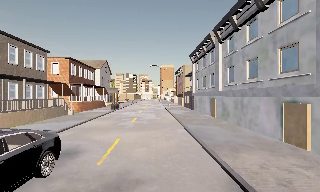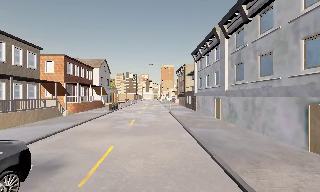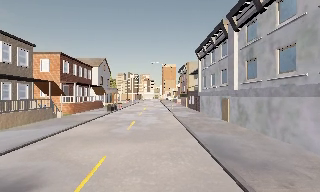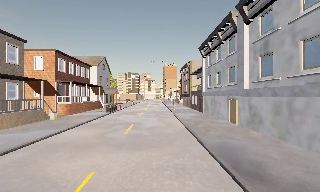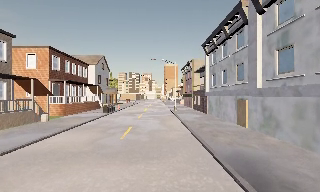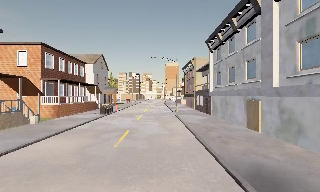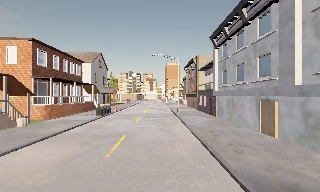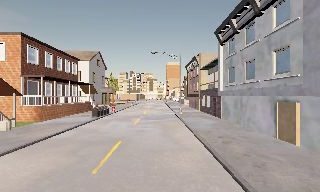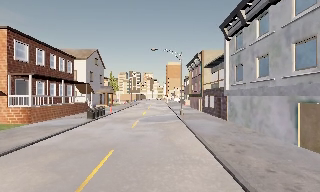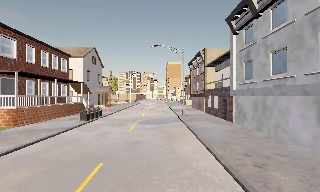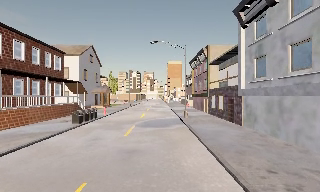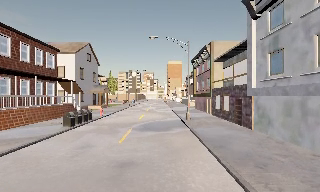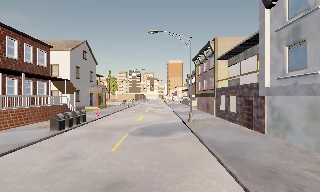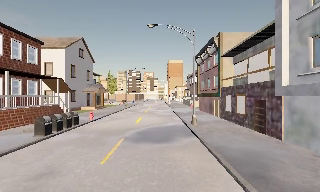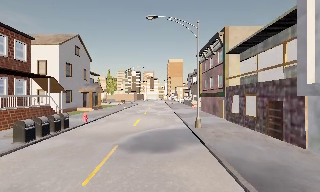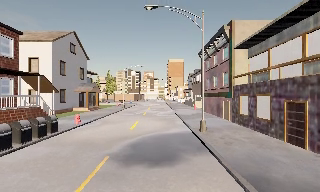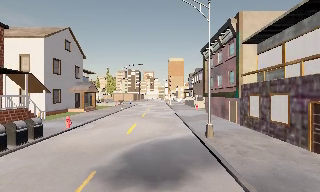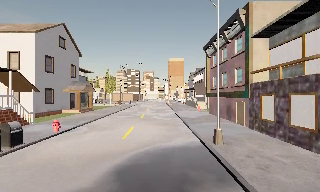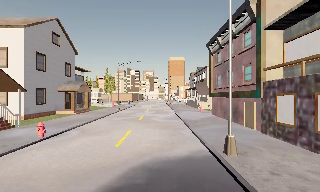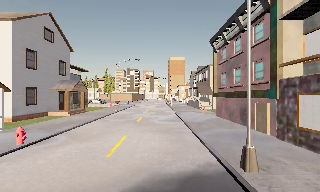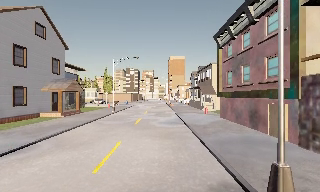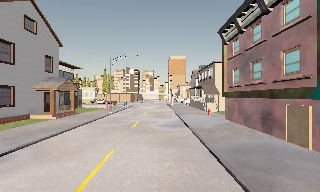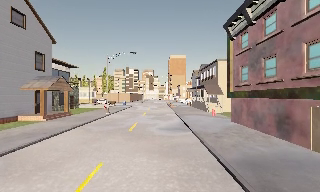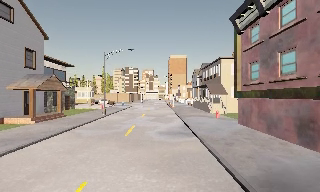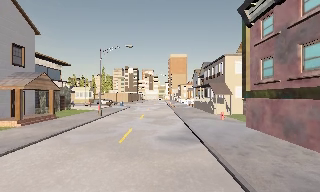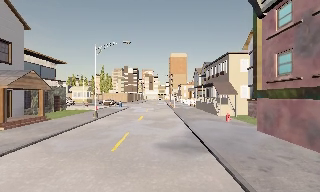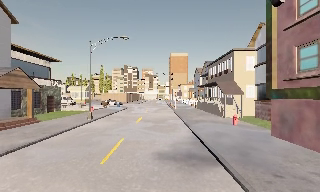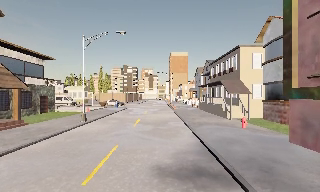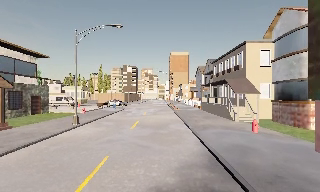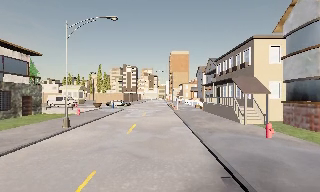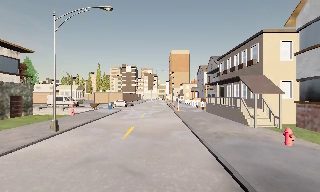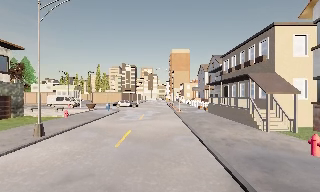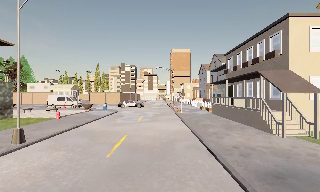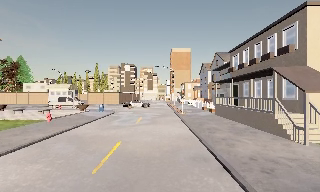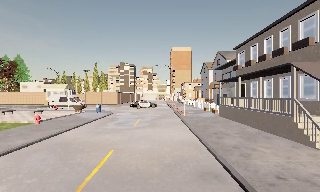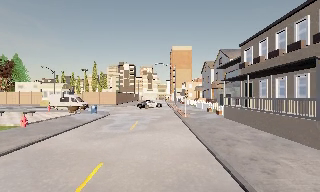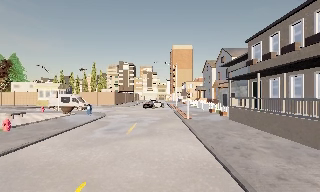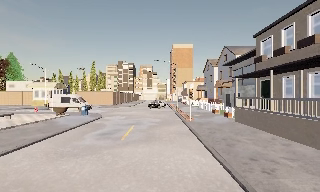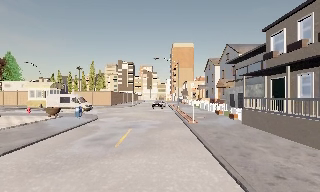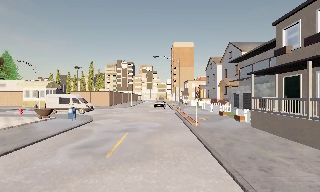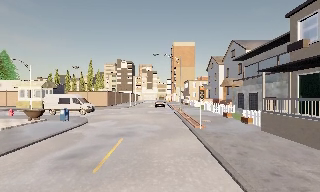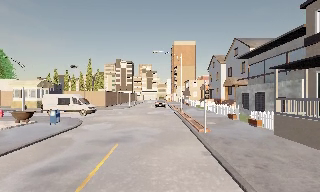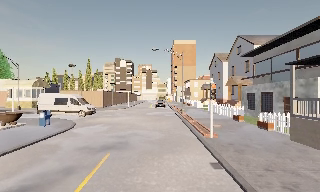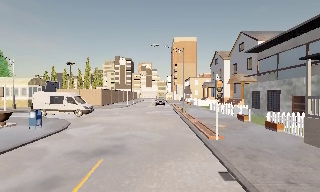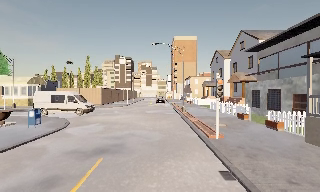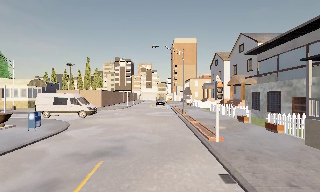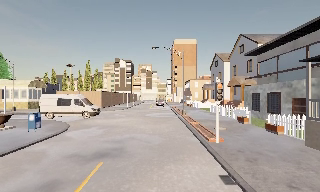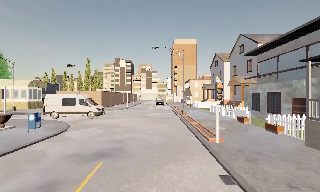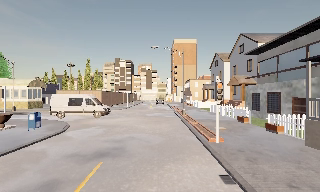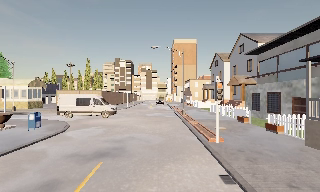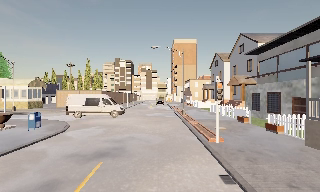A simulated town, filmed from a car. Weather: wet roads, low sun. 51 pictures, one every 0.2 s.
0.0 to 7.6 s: The camera travels forward, about 50 m, so what stands in front looms larger.
7.6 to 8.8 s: The camera travels forward, about 5 m, so what stands in front looms larger. It loses speed.
8.8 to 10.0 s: The camera keeps its place and its aim.
The film runs forward here.
